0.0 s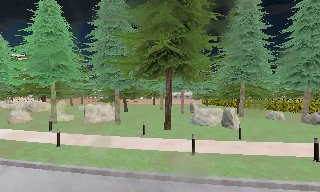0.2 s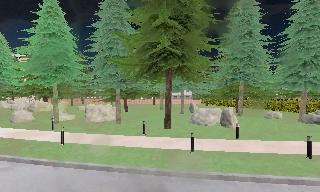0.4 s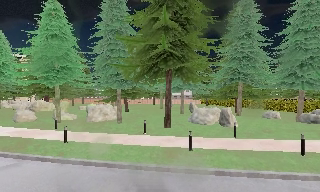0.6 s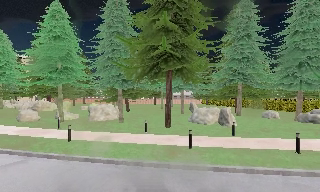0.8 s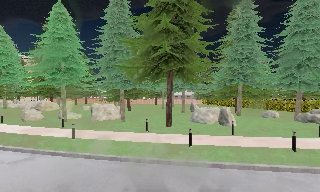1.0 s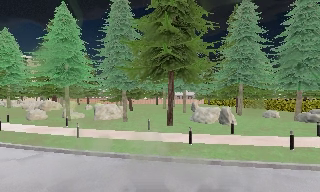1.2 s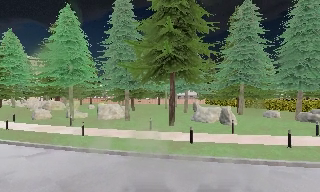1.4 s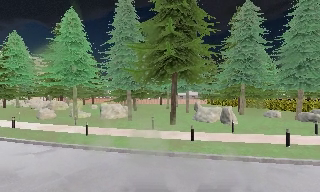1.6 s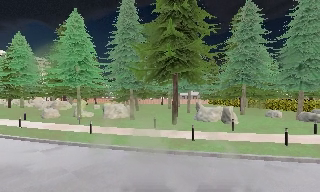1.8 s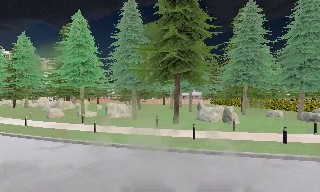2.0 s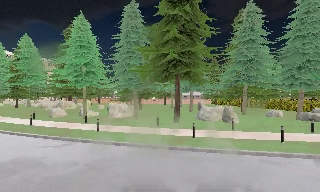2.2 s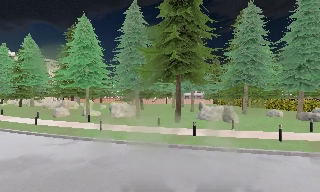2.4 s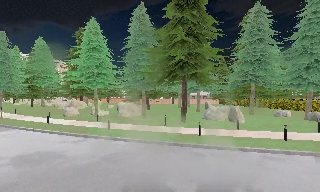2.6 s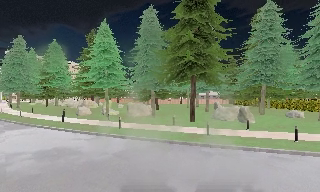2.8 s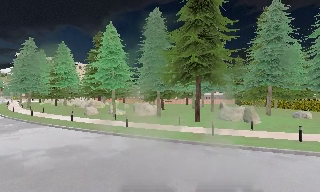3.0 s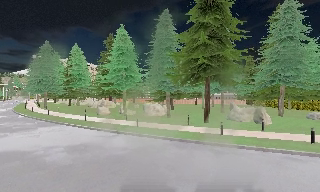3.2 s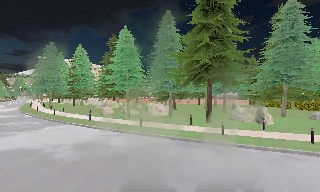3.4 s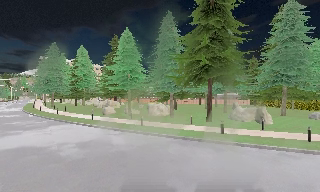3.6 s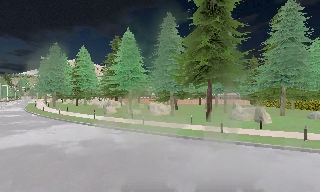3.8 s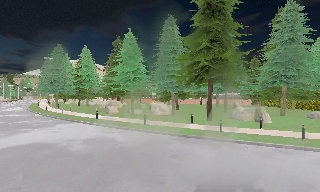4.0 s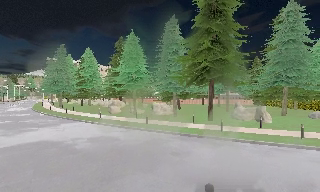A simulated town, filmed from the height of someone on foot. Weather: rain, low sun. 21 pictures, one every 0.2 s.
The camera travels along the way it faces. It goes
backward.
0.0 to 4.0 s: The scene slides to the right, as the camera pans about 20 degrees to its left. It travels backward, about 6 m, so what stands in front gets smaller.
The film runs backward here.
